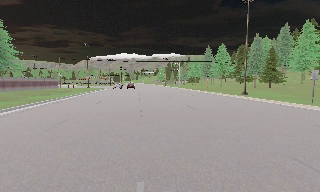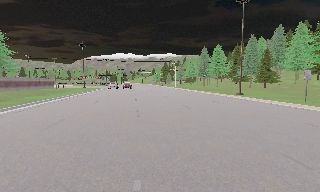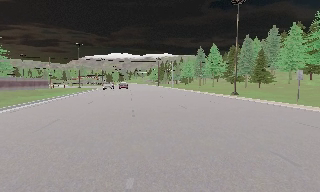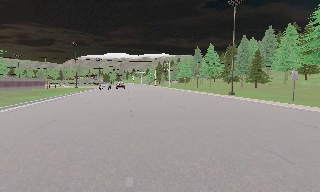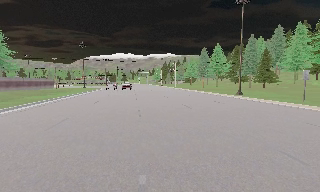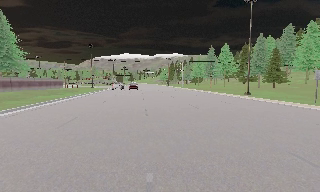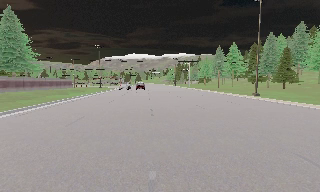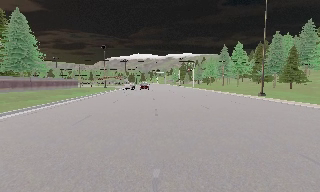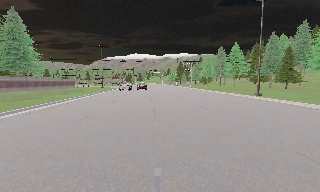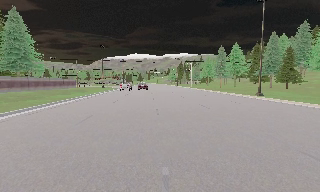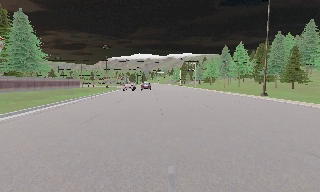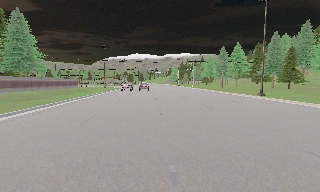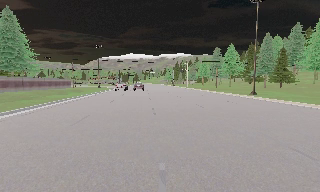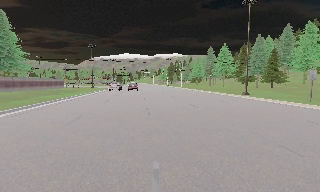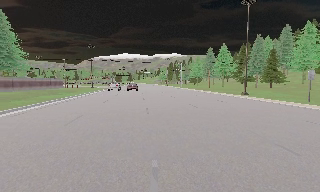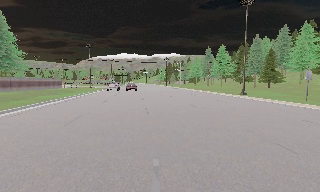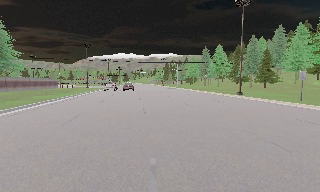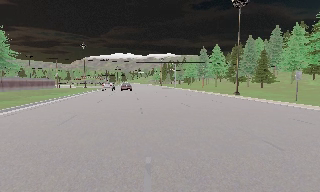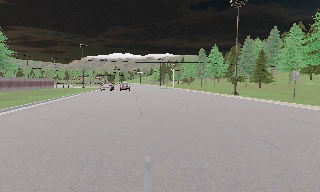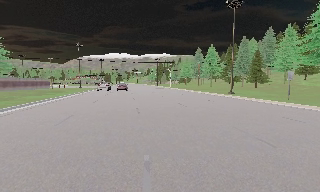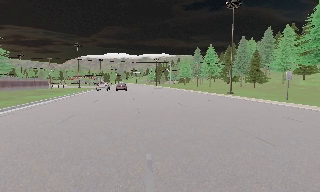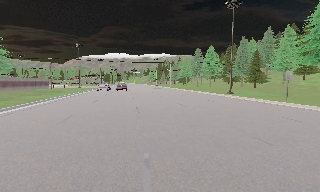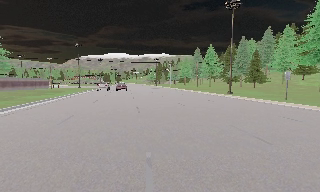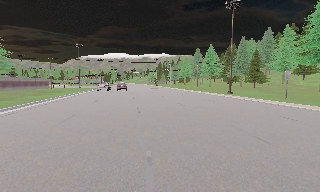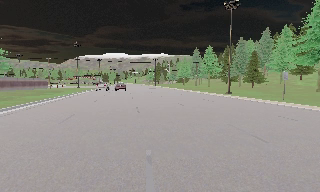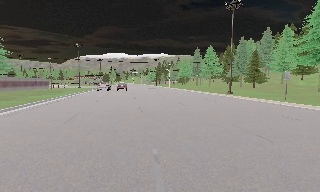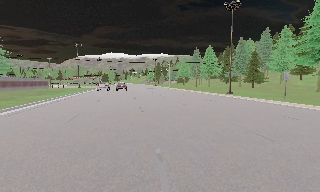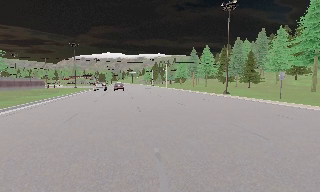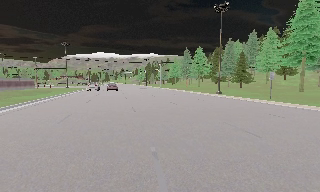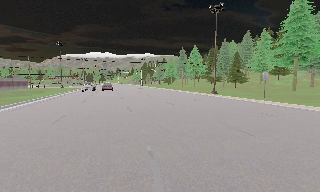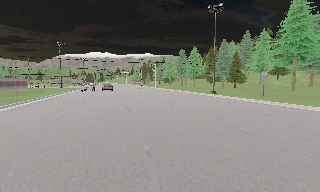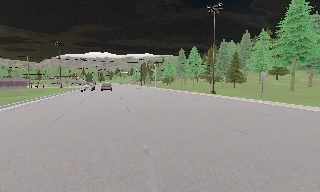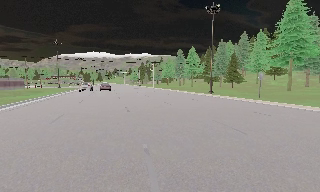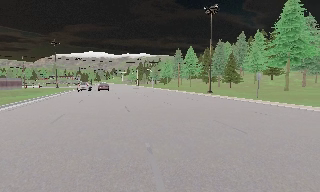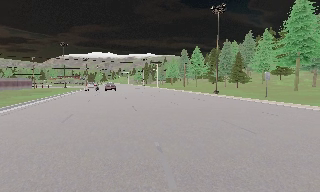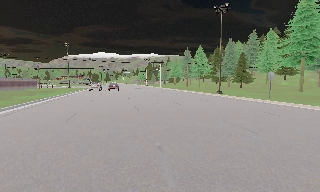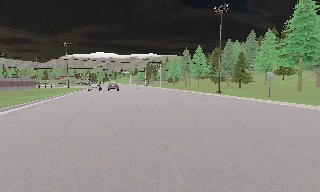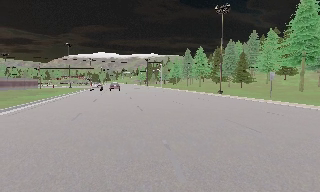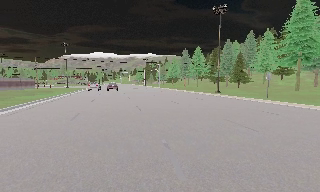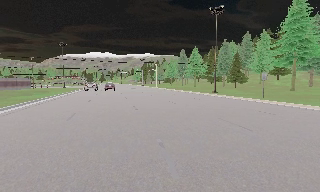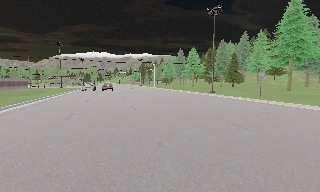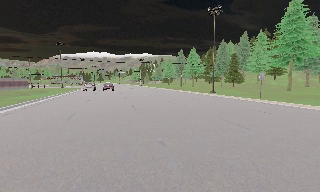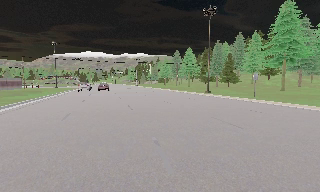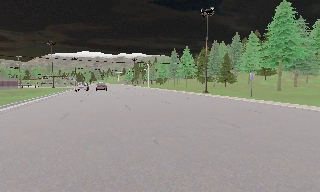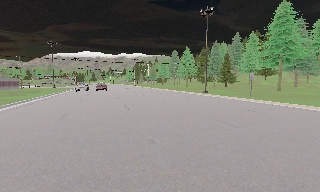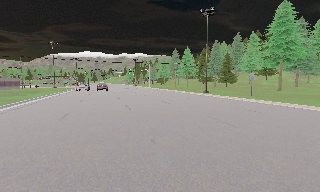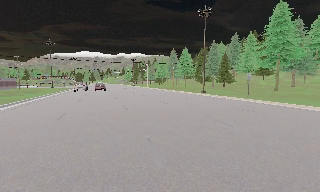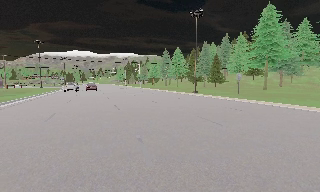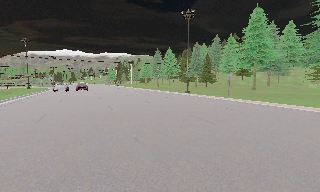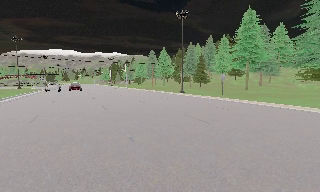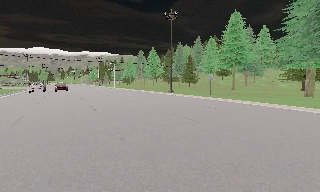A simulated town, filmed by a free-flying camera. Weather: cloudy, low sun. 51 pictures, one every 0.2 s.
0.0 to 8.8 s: The camera pans to its right, which is clockwise from overhead, by about 10 degrees. It travels backward, about 2.5 m, so what stands in front gets smaller.
8.8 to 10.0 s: The camera pans to its right, which is clockwise from overhead, by about 10 degrees.
The film runs backward here.
